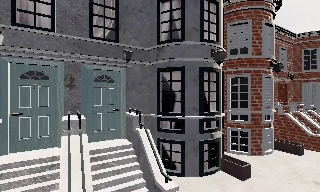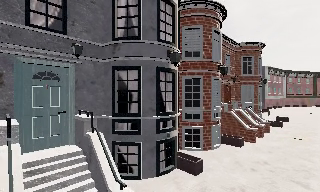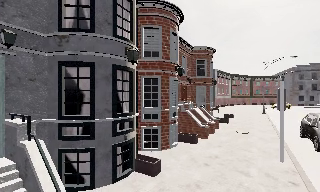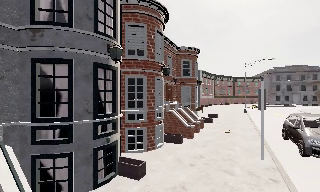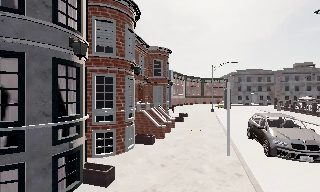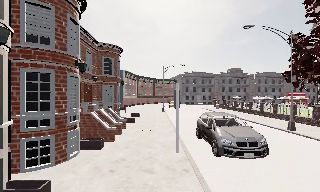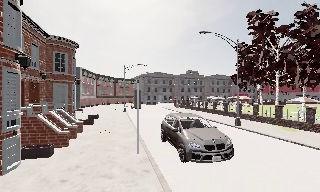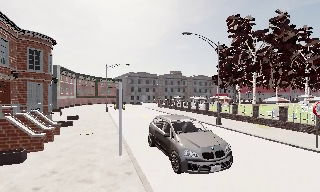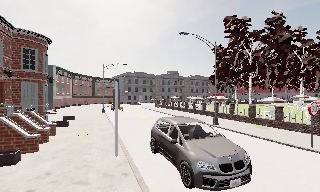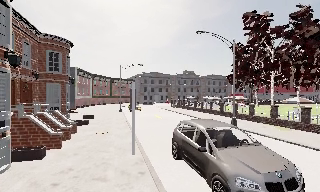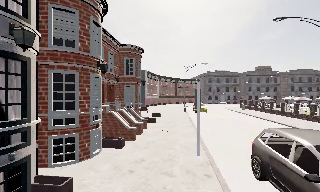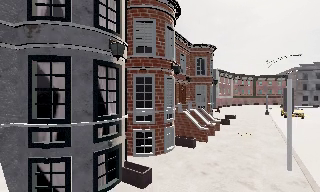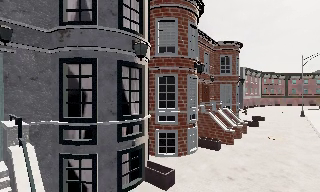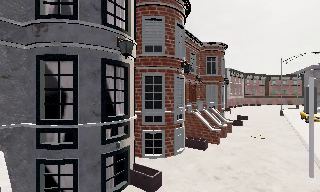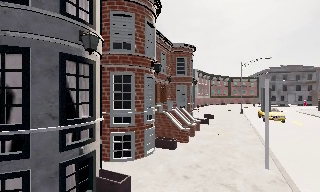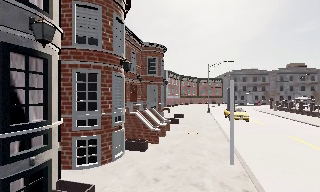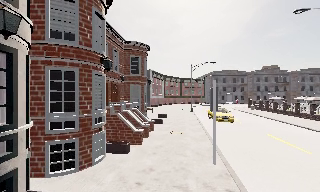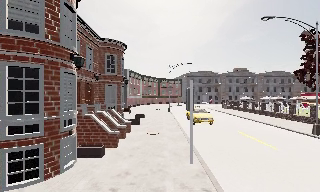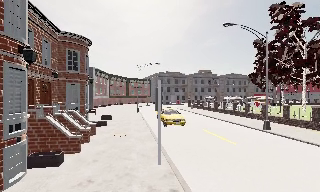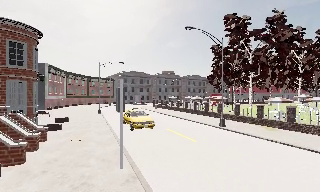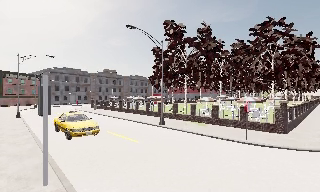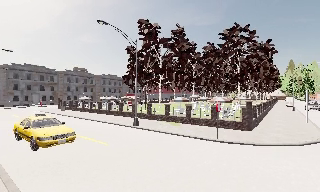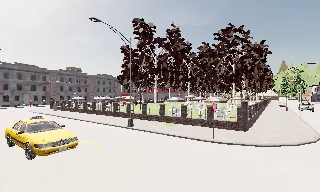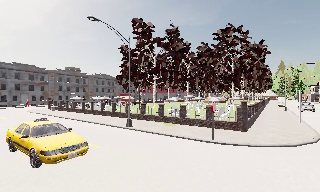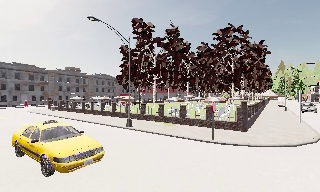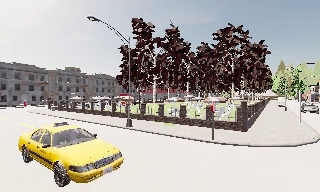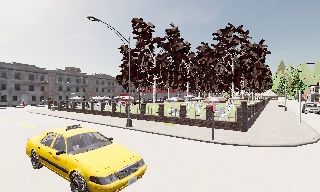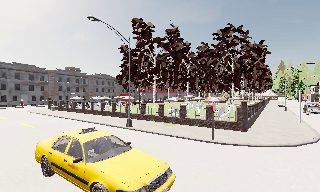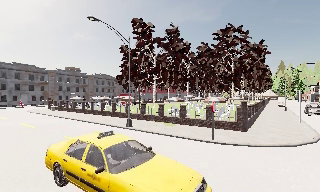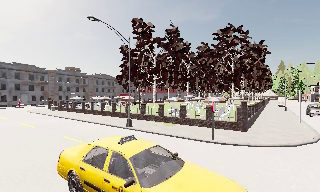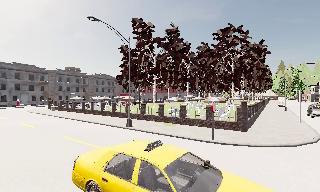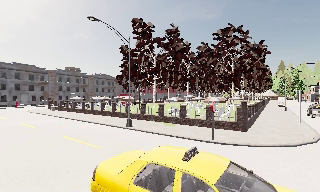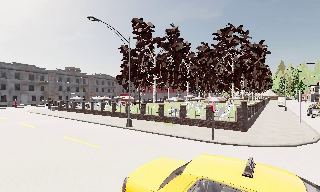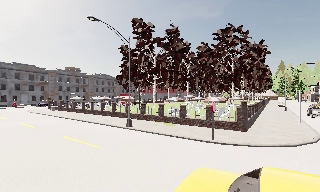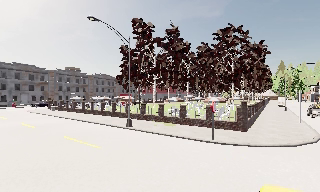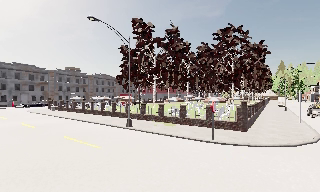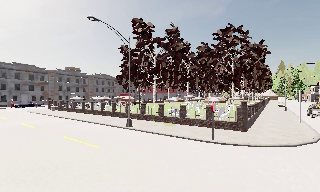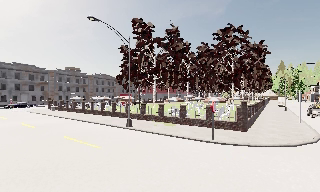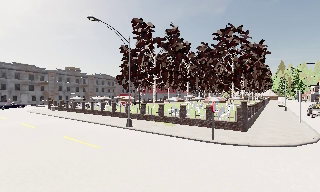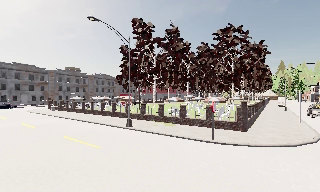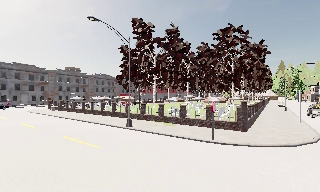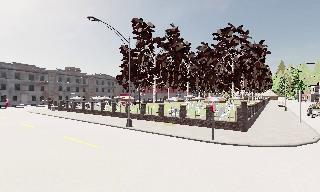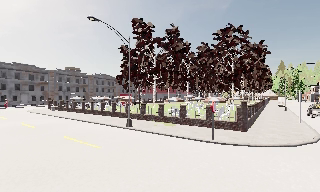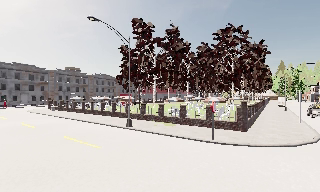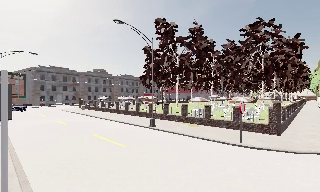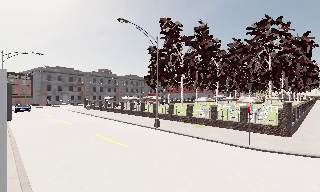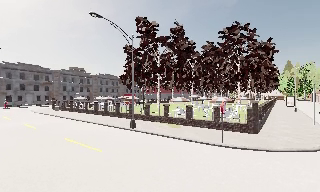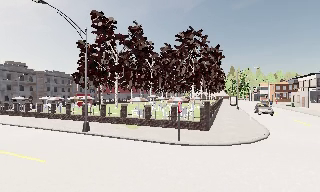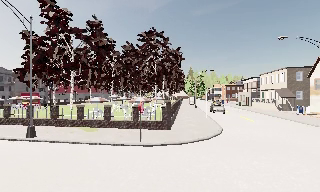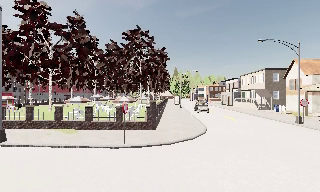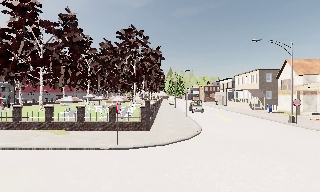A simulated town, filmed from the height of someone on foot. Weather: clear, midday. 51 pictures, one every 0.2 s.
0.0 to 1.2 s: The scene slides to the left, as the camera pans about 75 degrees to its right. It travels forward, about 1 m.
1.2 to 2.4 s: The camera swings to its left by about 55 degrees, and the scene slides to the right.
2.4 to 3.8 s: The scene slides to the left, as the camera pans about 65 degrees to its right. It travels forward, about 1.5 m.
3.8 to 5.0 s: The camera pans to its right, which is clockwise from overhead, by about 30 degrees. It travels forward, about 1 m. It loses speed.
5.0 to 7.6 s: The camera keeps its place and its aim.
7.6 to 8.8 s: The camera shifts only a little, or ends up much as it began.
8.8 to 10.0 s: The scene slides to the left, as the camera pans about 40 degrees to its right. It travels forward, about 1.5 m.
The film runs forward here.
